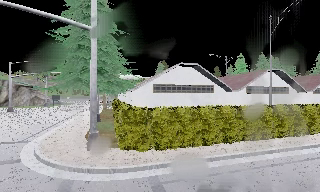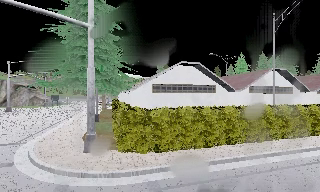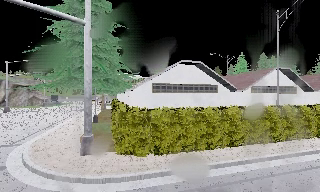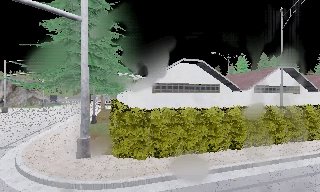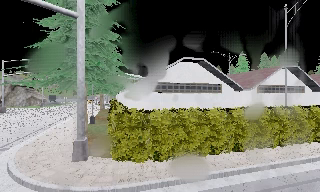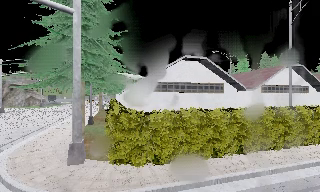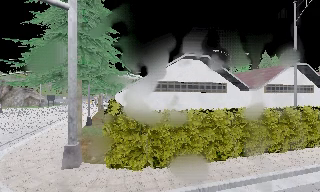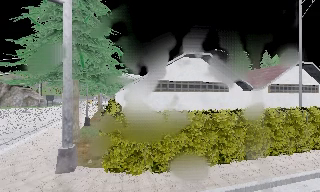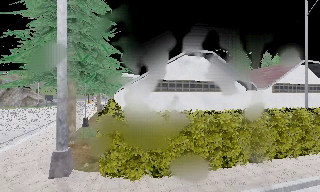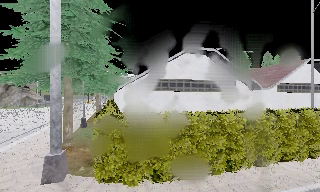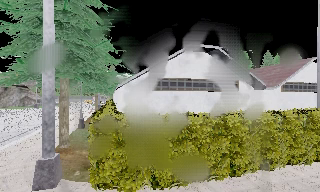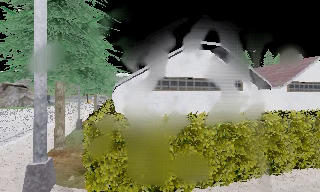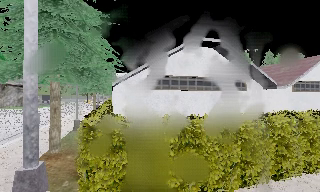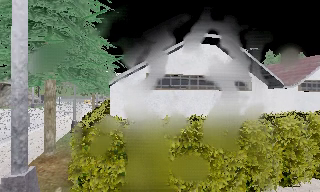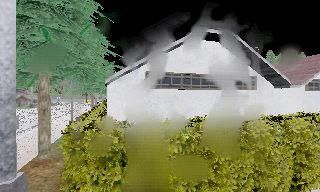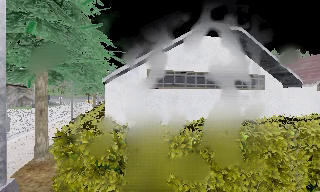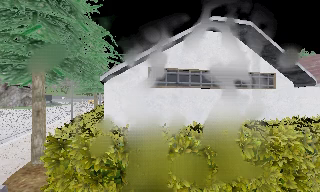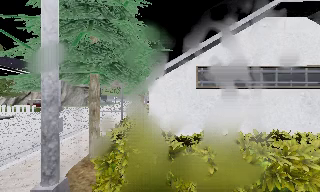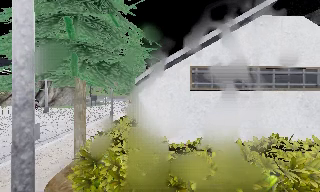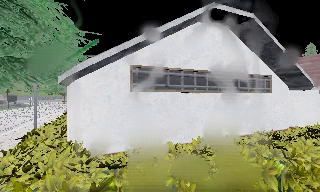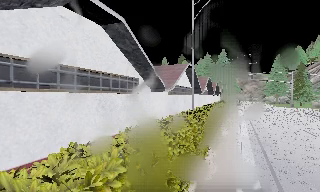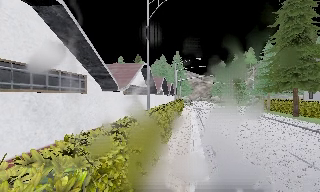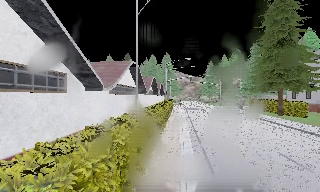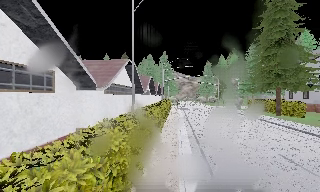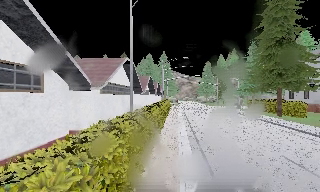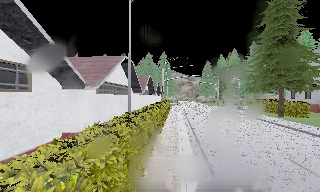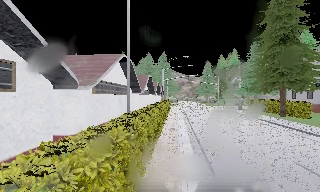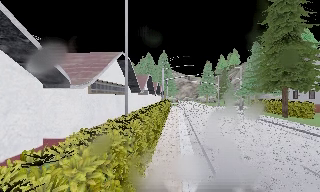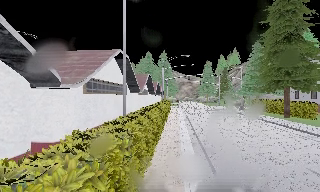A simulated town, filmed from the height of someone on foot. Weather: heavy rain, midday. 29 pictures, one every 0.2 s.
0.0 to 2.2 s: The camera travels forward, about 3.5 m, so what stands in front looms larger.
2.2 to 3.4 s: The scene slides to the right, as the camera pans about 15 degrees to its left. It travels forward, about 2 m, so what stands in front looms larger.
3.4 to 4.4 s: The camera swings to its right by about 85 degrees, and the scene slides to the left. It travels forward, about 1.5 m.
4.4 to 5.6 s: The camera travels forward, about 2 m, so what stands in front looms larger.
The film runs forward here.
